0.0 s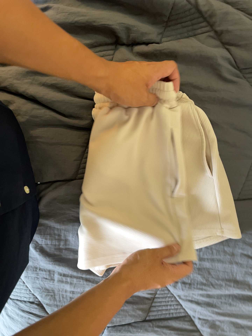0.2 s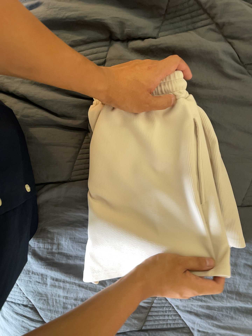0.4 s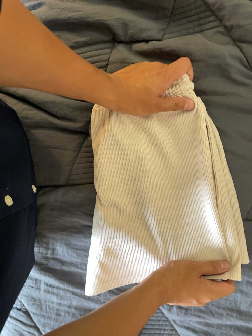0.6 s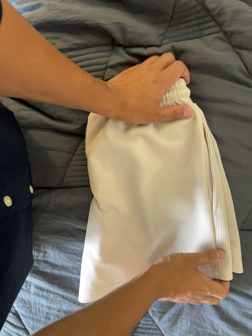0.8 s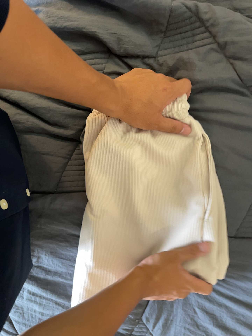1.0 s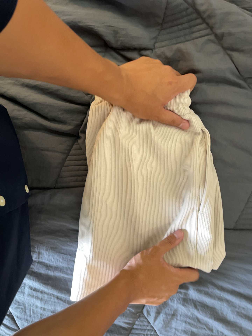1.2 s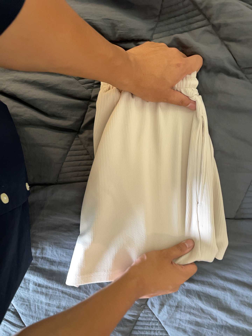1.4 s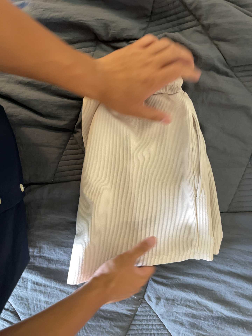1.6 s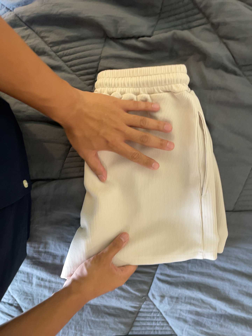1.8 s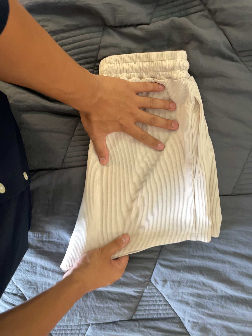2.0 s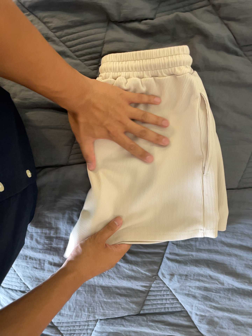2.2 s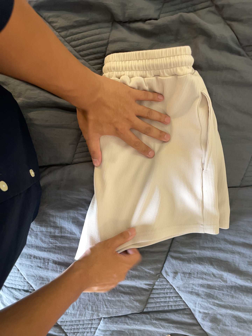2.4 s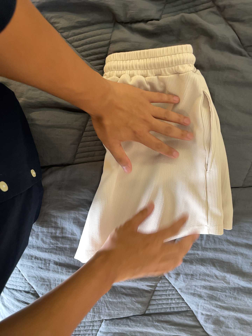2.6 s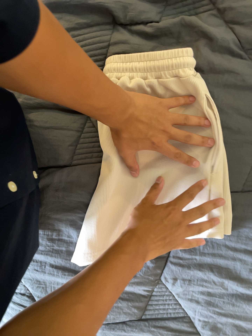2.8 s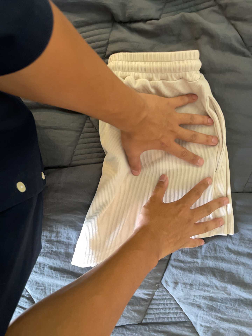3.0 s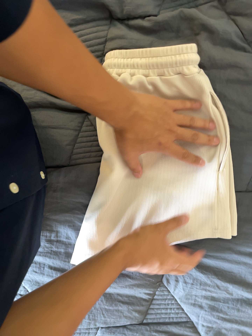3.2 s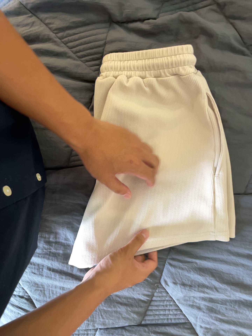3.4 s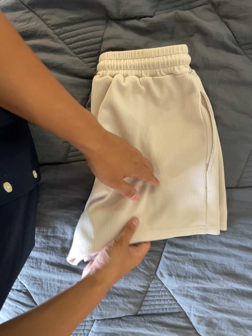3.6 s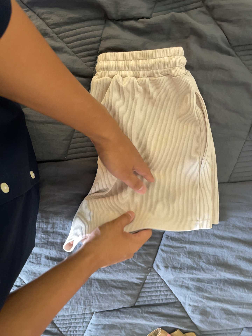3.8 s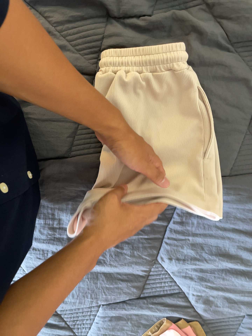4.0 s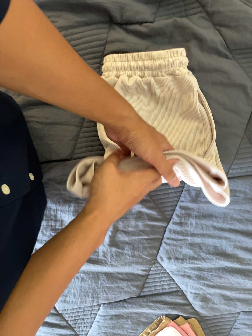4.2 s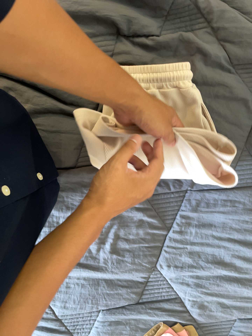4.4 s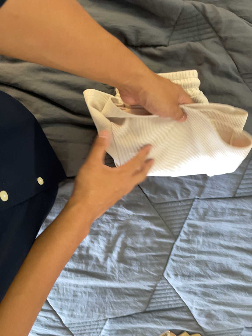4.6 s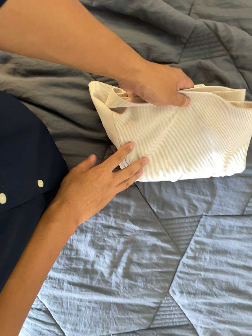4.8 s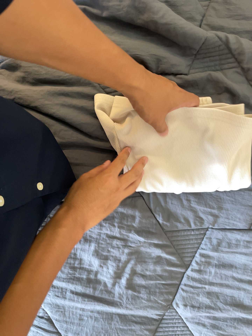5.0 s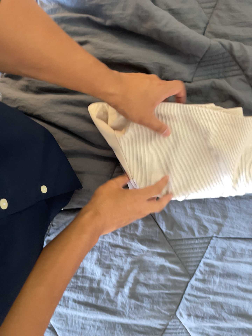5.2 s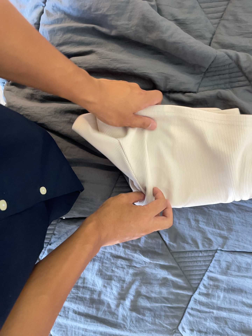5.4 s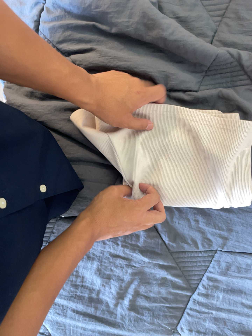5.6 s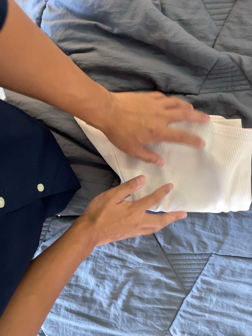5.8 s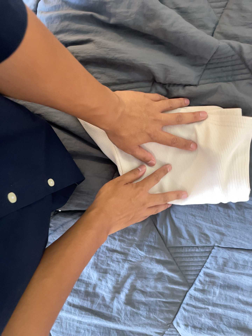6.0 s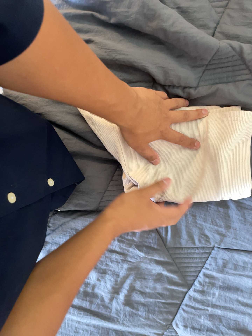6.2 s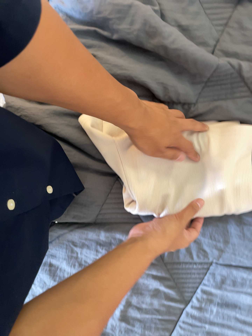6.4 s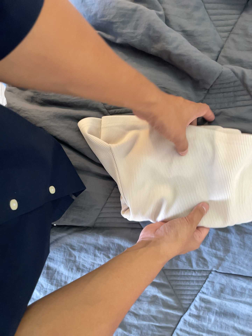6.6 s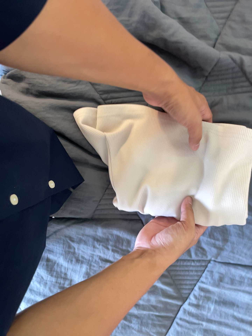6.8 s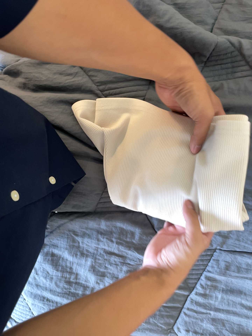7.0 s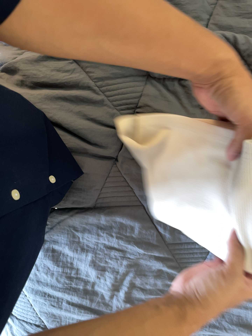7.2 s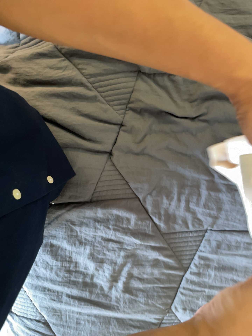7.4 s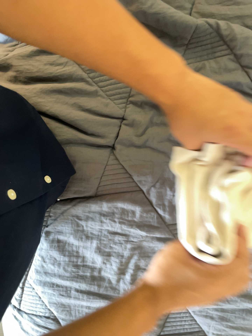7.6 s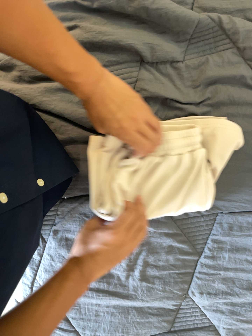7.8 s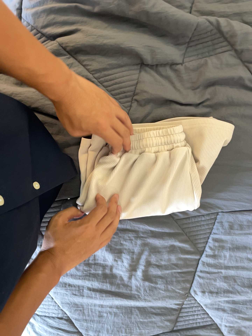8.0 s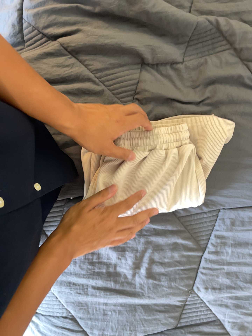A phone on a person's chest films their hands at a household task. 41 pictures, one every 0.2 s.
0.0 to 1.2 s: The camera travels to its right, about 9 cm.
1.2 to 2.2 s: The camera travels to its left, about 7 cm.
2.2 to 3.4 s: The camera shifts only a little, or ends up much as it began.
3.4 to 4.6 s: The camera travels to its left and toward the top of its view, about 12 cm.
4.6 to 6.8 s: The camera shifts only a little, or ends up much as it began.
6.8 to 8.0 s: The camera travels to its left, about 9 cm. It rolls about its line of sight by about 10 degrees, and the scene rotates counterclockwise.
The film runs forward here.
